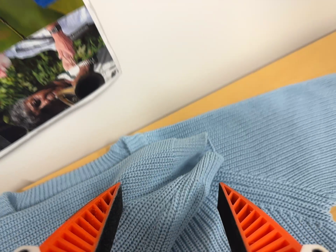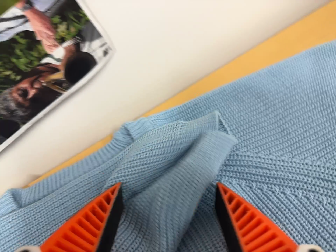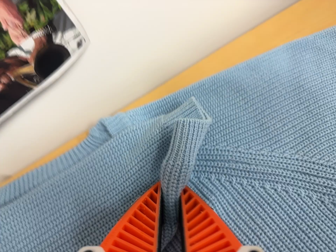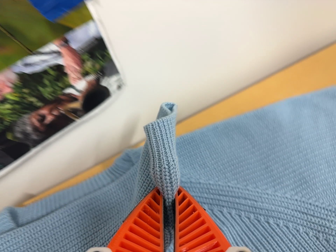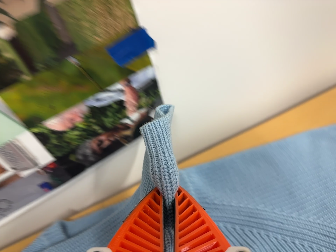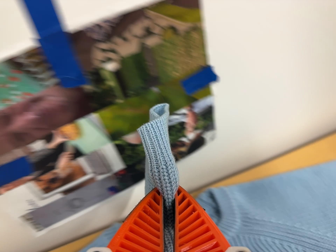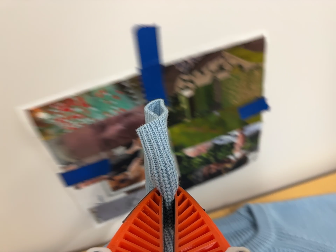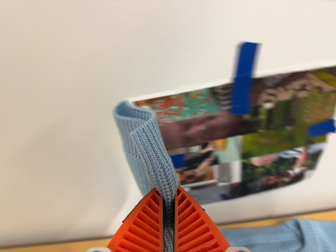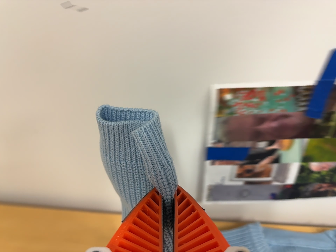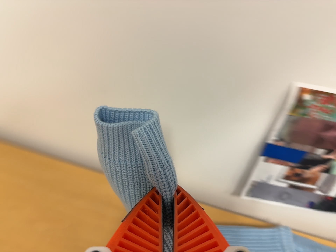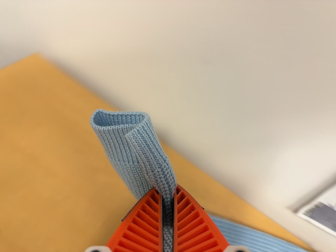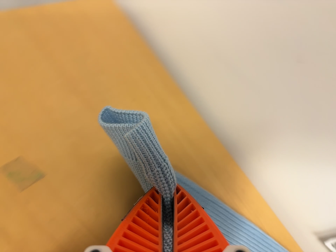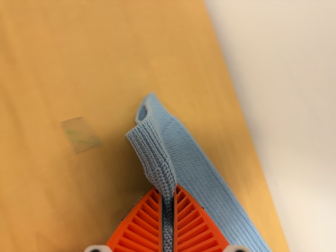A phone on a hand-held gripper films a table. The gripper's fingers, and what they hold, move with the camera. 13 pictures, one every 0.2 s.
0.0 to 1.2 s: The camera travels to its left and backward, about 20 cm, so close, fixed things drift to the right. Its aim tips toward the top of its view by about 15 degrees, and the scene shifts downward. It rolls about its line of sight by about 10 degrees, and the scene rotates clockwise.
1.2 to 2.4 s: The camera pans to its left by about 15 degrees. It travels to its left, about 50 cm, so close, fixed things drift to the right. Its aim tips toward the bottom of its view by about 10 degrees, and the scene shifts upward. It rolls about its line of sight by about 80 degrees, and the scene rotates clockwise.
The film runs backward here.
